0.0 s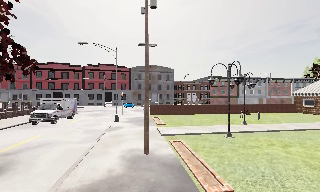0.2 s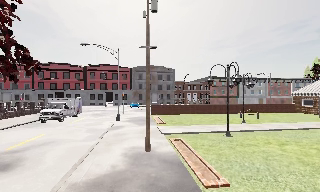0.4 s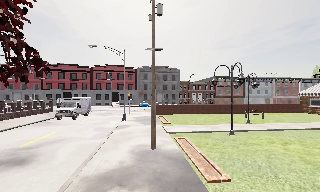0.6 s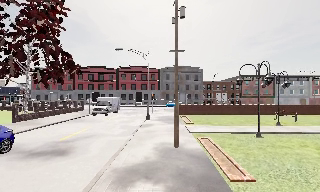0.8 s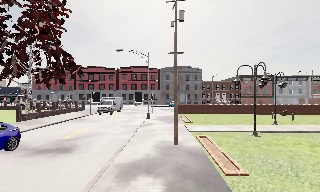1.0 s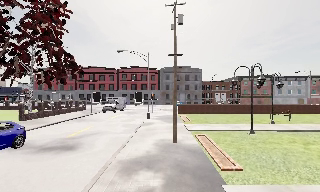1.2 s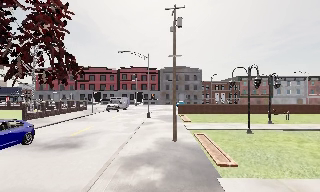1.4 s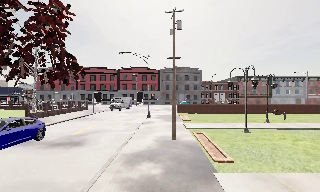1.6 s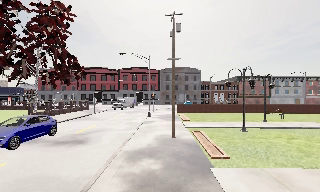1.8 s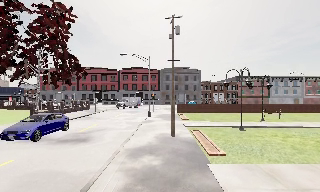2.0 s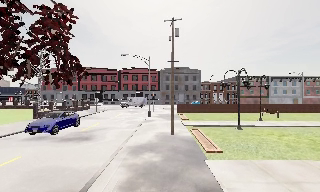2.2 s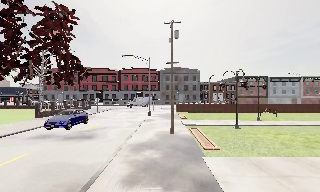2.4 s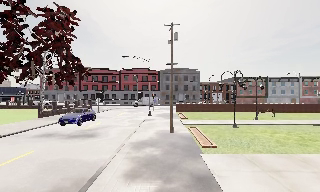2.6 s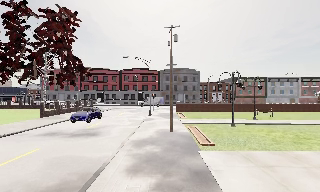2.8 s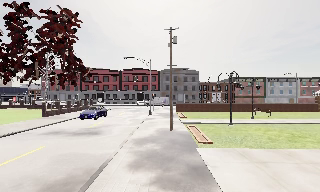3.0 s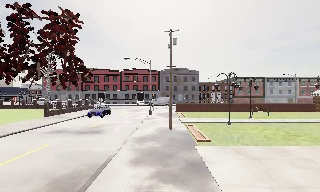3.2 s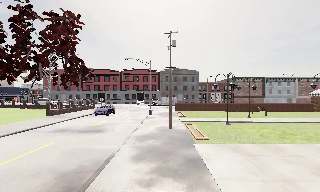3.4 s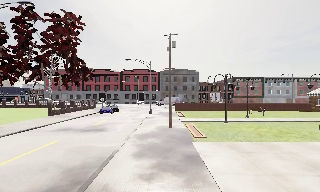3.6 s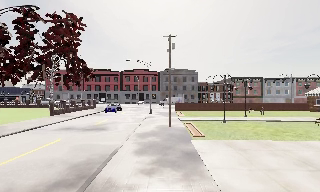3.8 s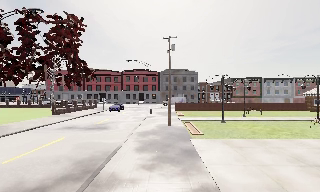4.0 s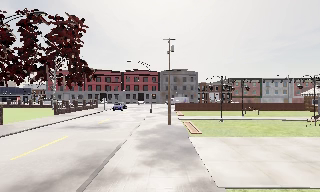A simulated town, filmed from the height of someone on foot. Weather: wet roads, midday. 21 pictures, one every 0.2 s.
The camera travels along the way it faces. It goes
backward.
0.0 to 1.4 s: The scene slides to the right, as the camera pans about 10 degrees to its left. It travels backward, about 2.5 m, so what stands in front gets smaller.
1.4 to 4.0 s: The camera travels backward, about 4.5 m, so what stands in front gets smaller.
The film runs backward here.
